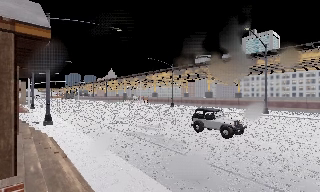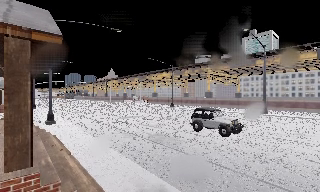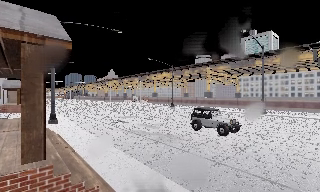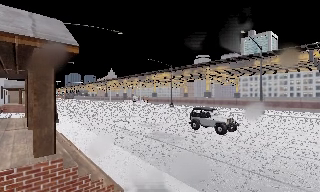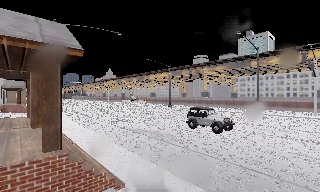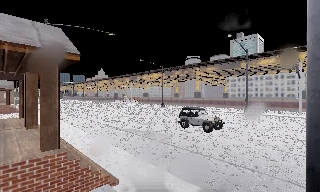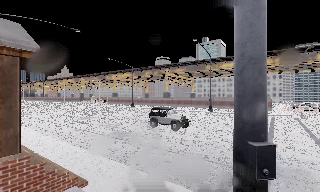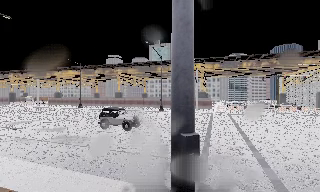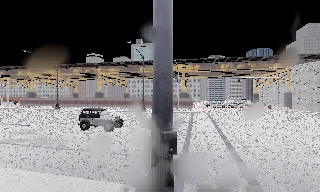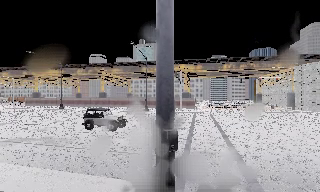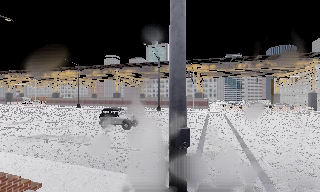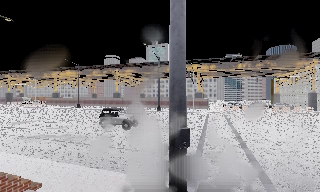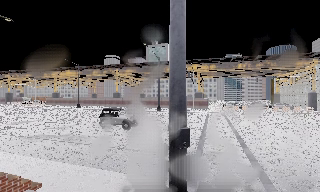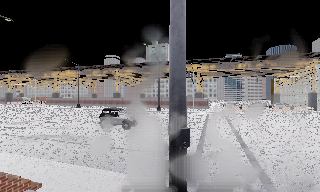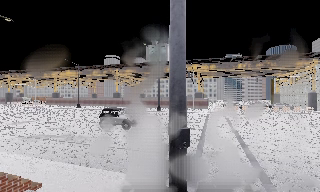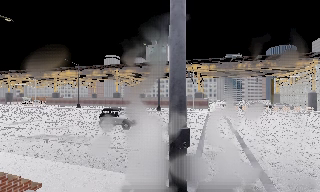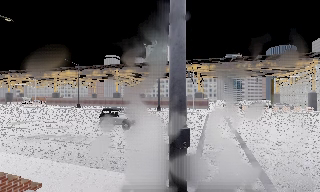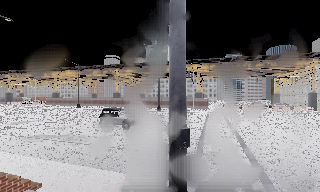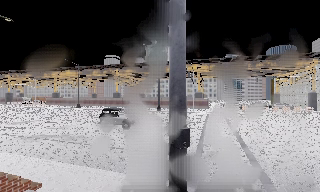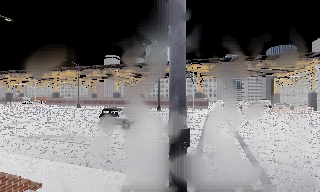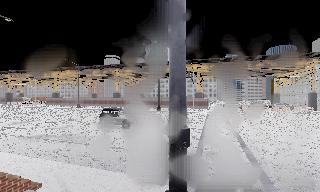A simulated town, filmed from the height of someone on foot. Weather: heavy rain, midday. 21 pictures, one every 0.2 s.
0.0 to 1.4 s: The camera swings to its right by about 30 degrees, and the scene slides to the left. It travels backward, about 2.5 m.
1.4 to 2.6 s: The camera travels backward, about 0.5 m, so what stands in front gets smaller. It loses speed.
2.6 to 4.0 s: The camera keeps its place and its aim.
The film runs backward here.
